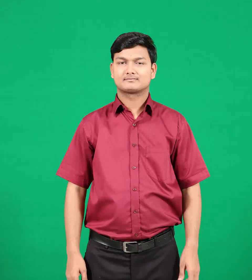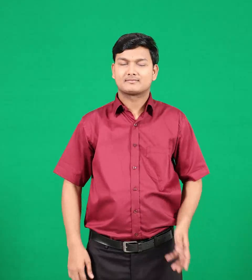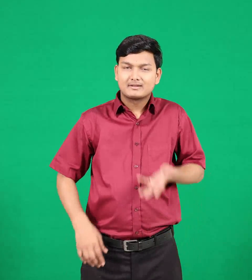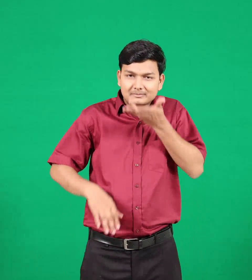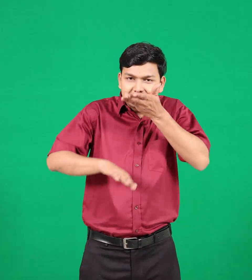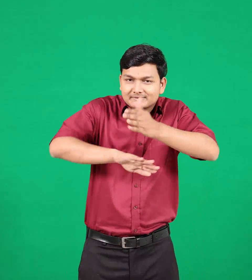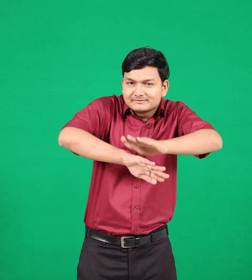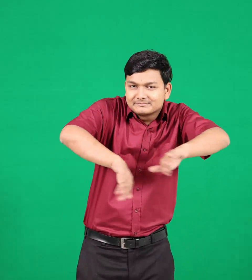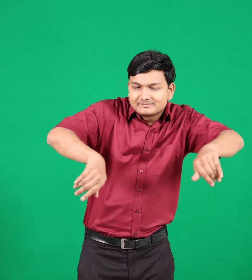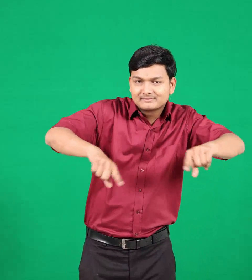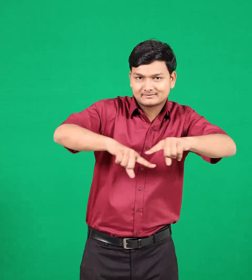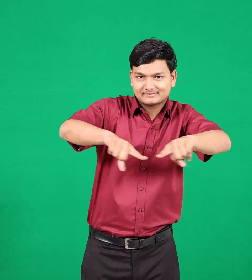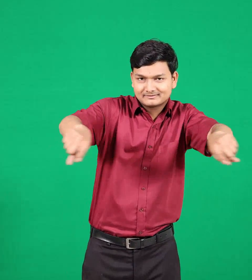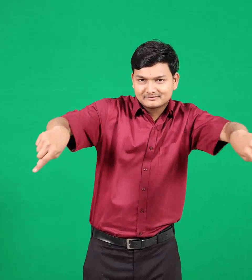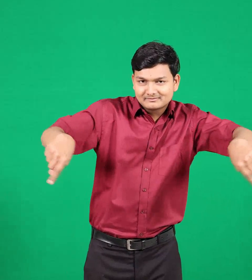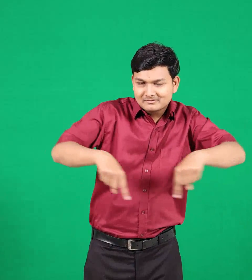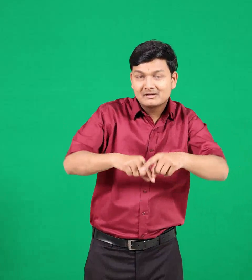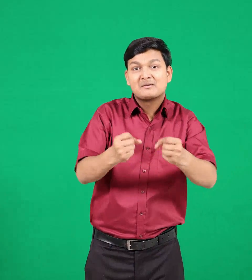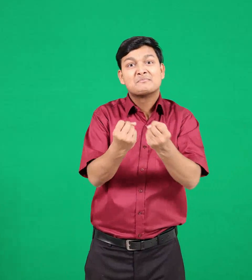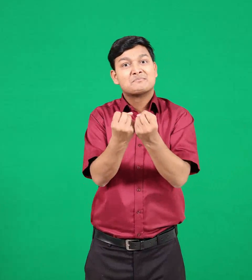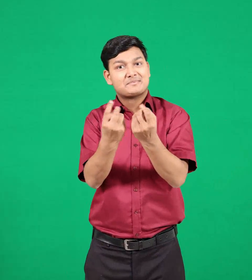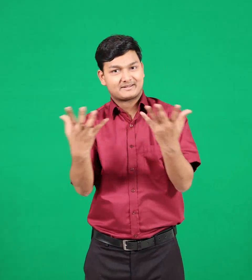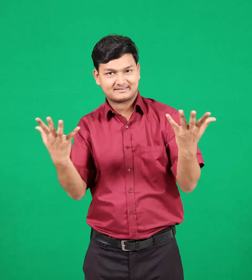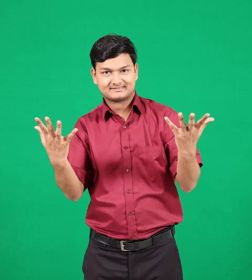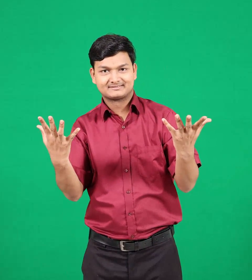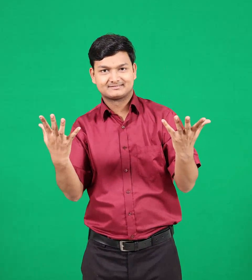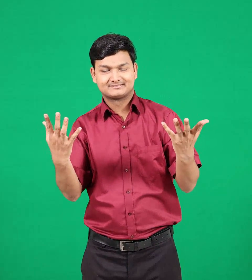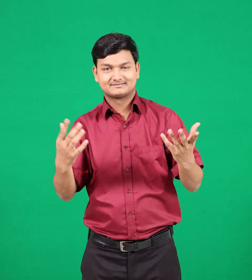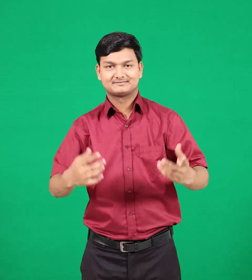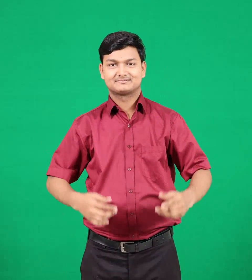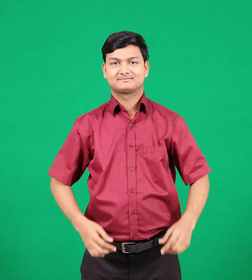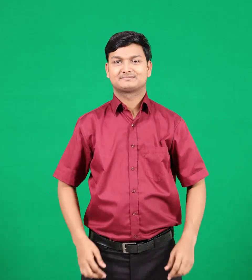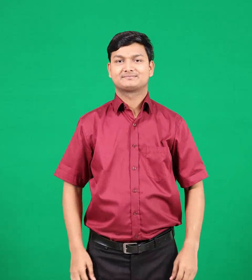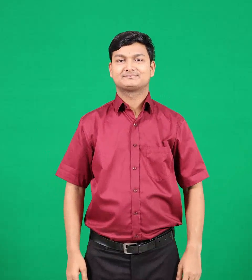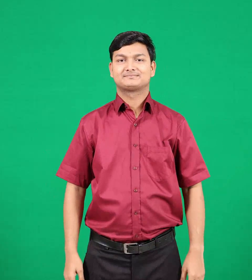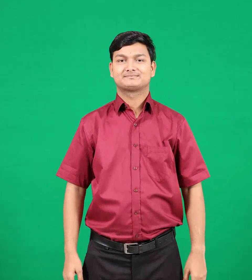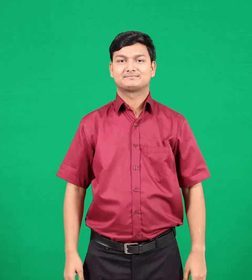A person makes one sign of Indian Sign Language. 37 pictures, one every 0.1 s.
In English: pools
